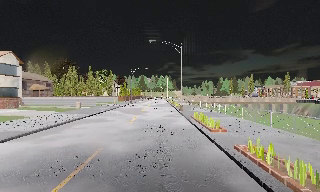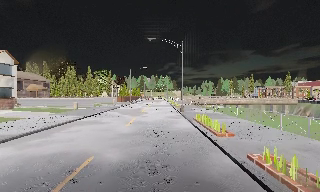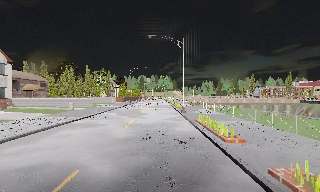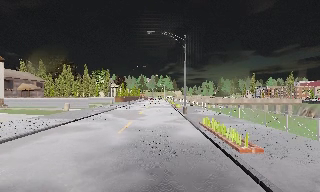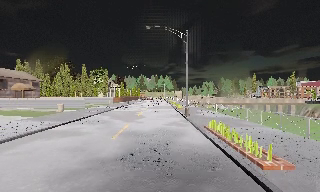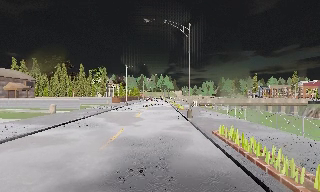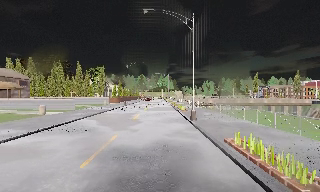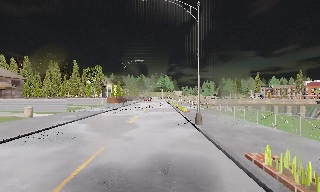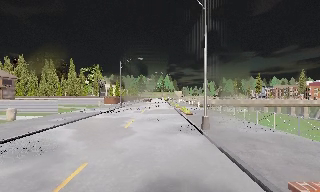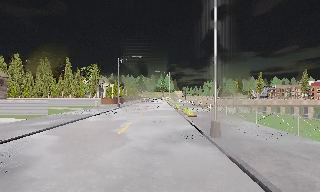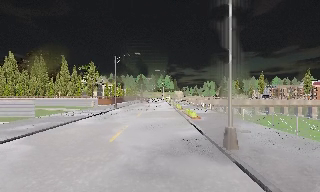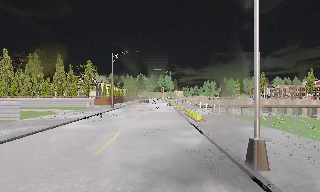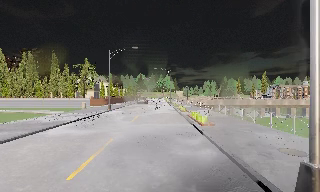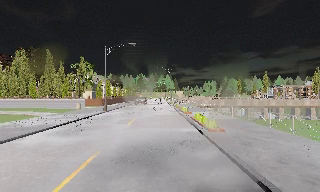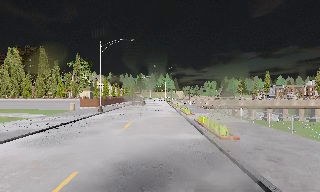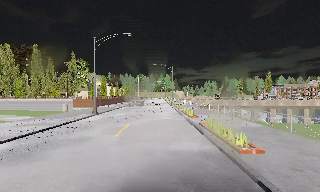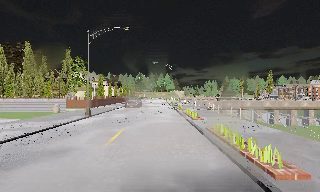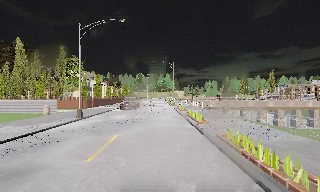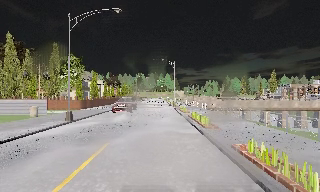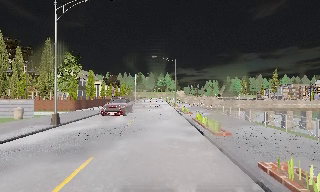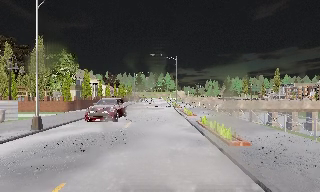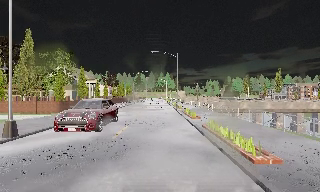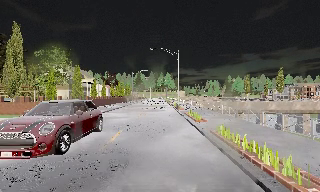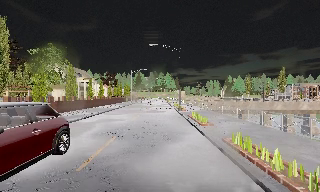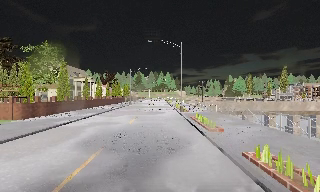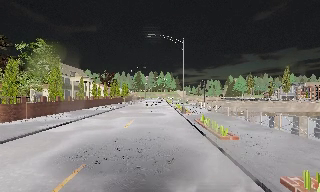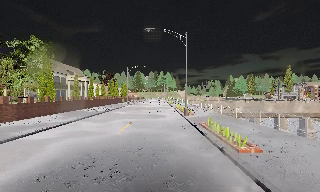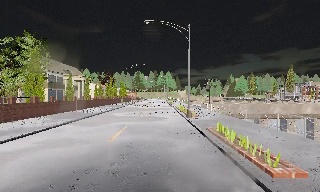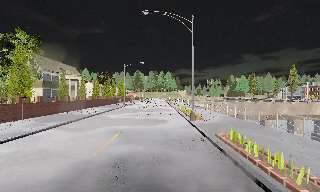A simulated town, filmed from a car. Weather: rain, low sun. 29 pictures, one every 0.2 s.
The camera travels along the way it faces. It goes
forward.
0.0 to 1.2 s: The camera travels forward, about 6 m, so what stands in front looms larger. It gains speed.
1.2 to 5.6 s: The camera travels forward, about 30 m, so what stands in front looms larger.
The film runs forward here.
